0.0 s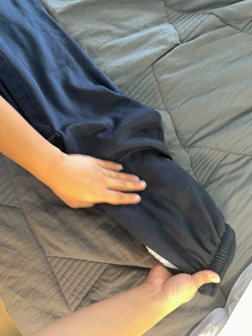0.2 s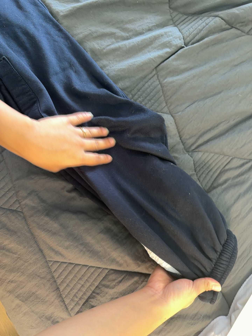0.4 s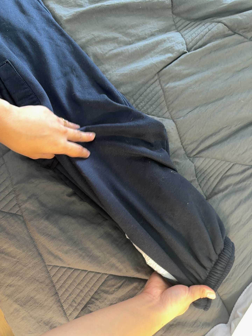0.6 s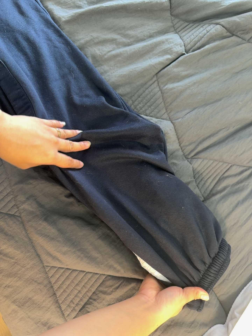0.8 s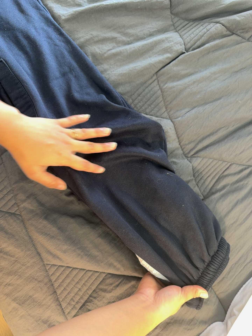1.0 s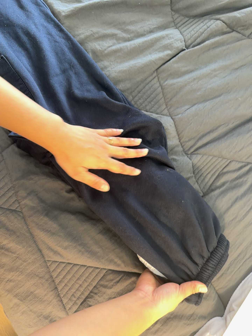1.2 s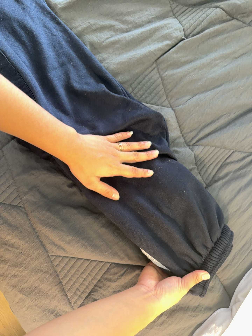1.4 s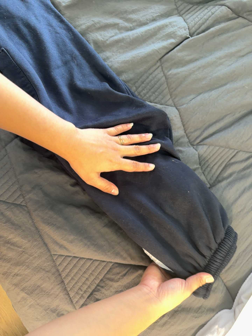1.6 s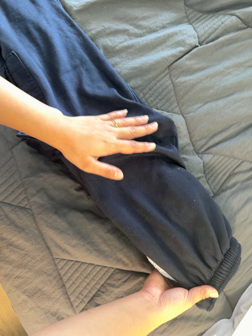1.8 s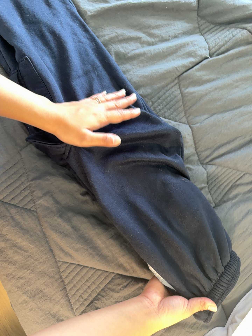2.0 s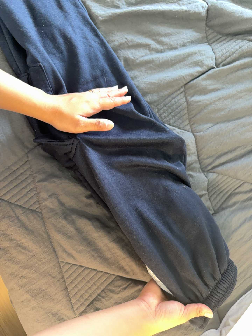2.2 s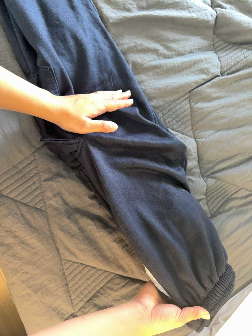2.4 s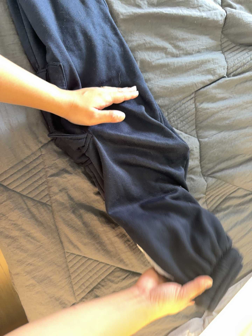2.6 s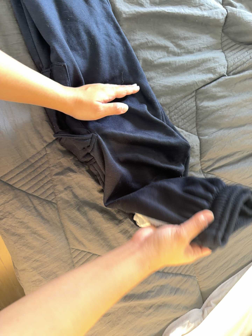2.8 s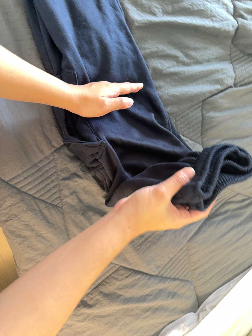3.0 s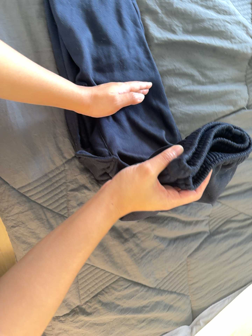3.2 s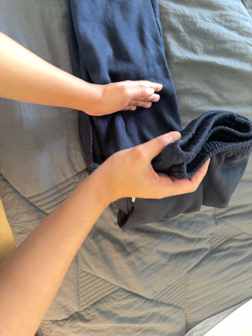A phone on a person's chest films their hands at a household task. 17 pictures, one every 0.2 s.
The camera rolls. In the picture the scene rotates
clockwise.
0.0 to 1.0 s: The camera keeps its place and its aim.
1.0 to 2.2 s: The camera travels to its left and toward the top of its view, about 9 cm. It rolls about its line of sight by about 10 degrees, and the scene rotates clockwise.
2.2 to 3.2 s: The camera travels toward the top of its view and to its left, about 16 cm. Its aim tips toward the bottom of its view by about 10 degrees. It rolls about its line of sight by about 15 degrees, and the scene rotates clockwise.
The film runs forward here.
